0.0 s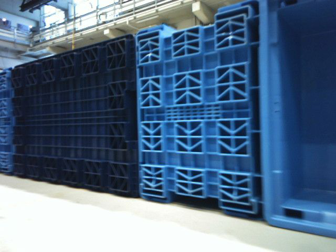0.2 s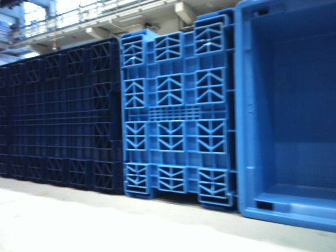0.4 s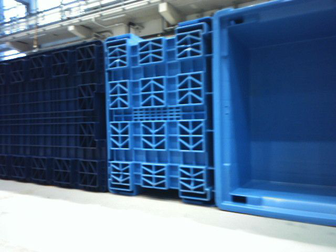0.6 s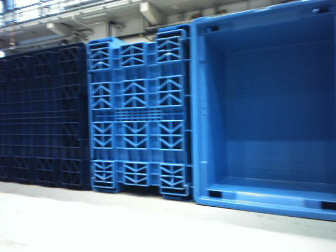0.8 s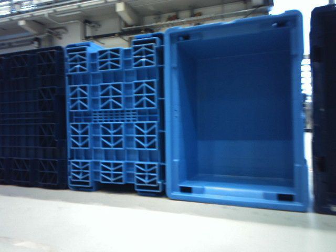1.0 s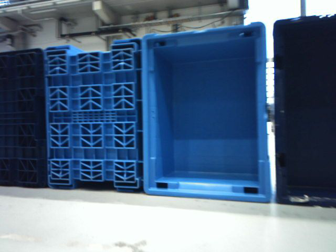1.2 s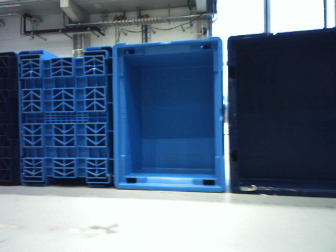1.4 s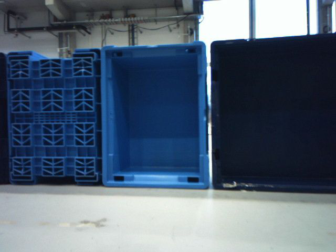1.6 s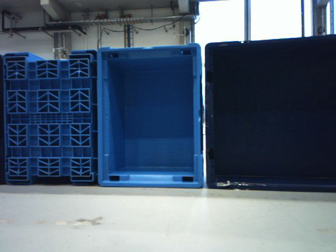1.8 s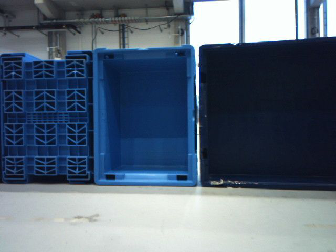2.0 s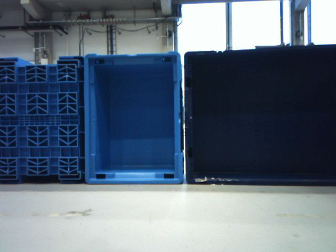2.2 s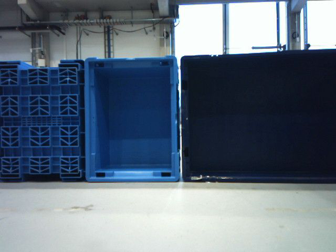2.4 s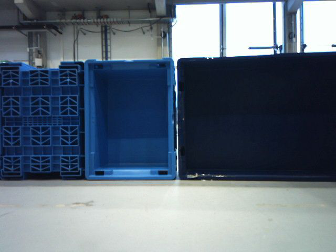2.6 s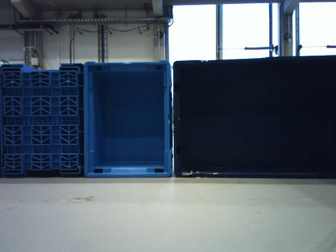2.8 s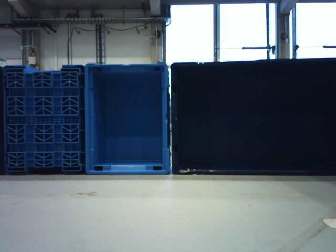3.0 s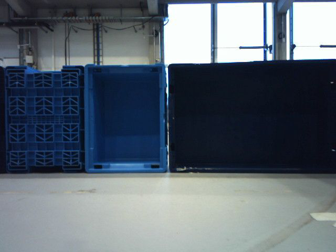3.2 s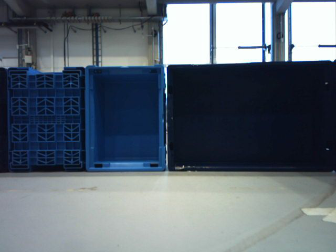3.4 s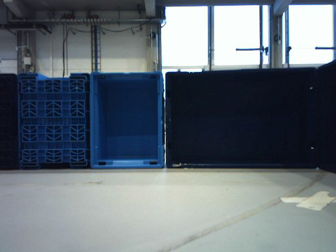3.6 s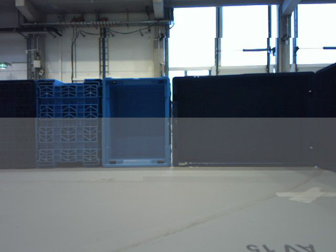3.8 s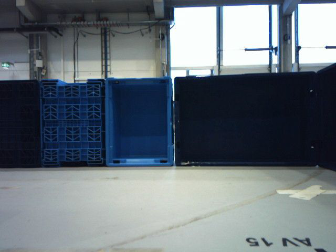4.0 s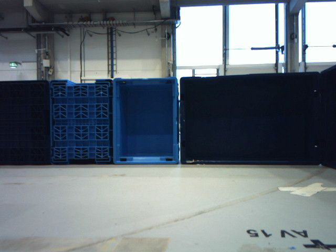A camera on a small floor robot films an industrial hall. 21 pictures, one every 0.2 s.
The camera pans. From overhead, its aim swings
clockwise.
The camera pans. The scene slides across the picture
to the left.
0.0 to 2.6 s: The camera swings to its right by about 35 degrees, and the scene slides to the left. It travels backward, about 0.5 m.
2.6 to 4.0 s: The camera travels backward, about 0.3 m, so what stands in front gets smaller.
The film runs backward here.
